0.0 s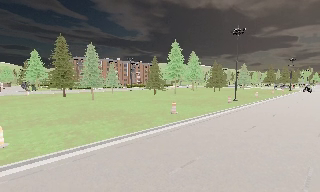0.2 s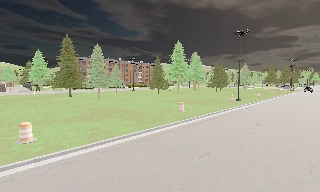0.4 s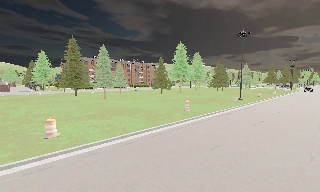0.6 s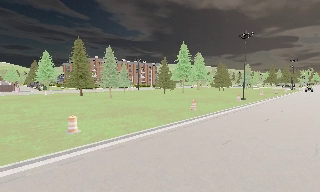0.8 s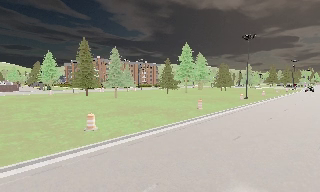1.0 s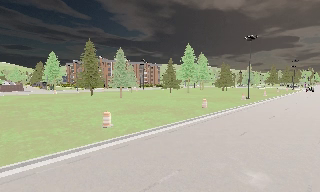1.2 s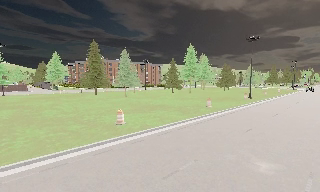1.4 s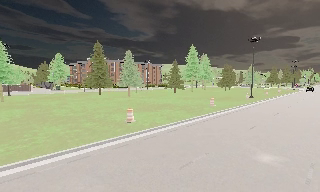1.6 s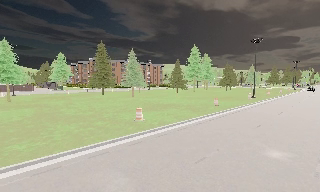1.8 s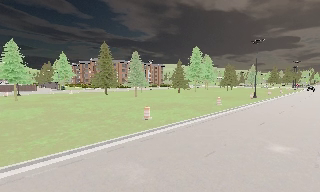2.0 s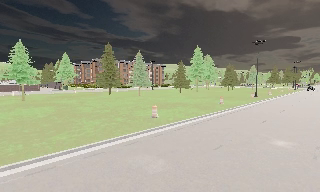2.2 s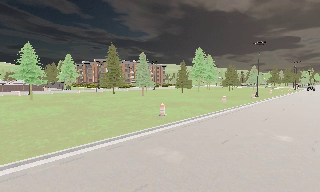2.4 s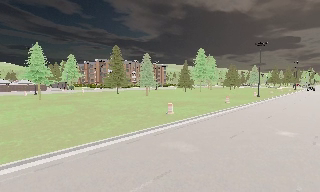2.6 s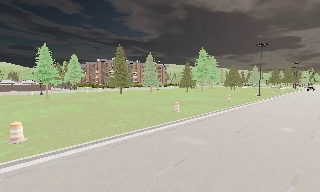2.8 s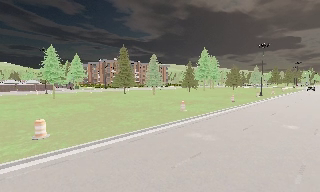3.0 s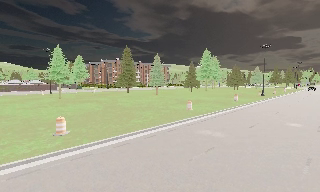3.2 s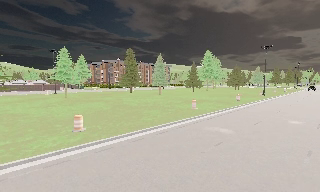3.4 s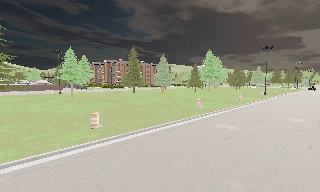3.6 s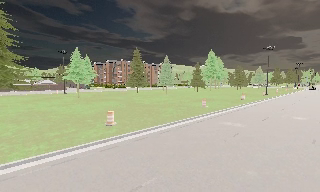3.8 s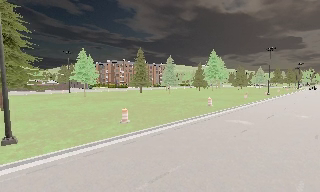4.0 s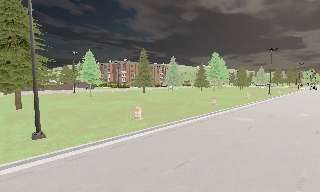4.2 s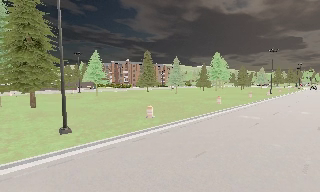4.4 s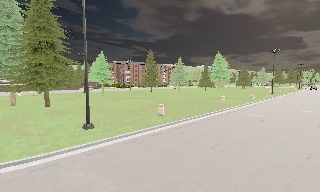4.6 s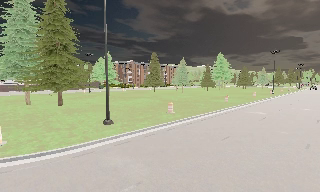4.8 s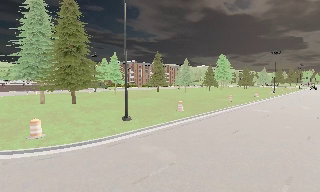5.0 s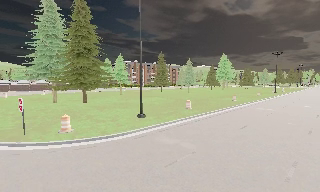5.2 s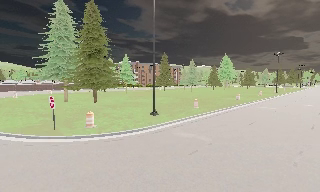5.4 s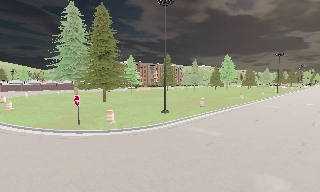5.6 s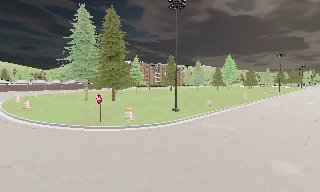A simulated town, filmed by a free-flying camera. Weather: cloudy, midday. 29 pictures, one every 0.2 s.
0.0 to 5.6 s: The camera travels to its left and backward, about 35 m, so close, fixed things drift to the right.
The film runs backward here.
